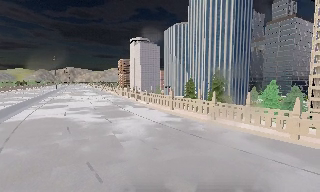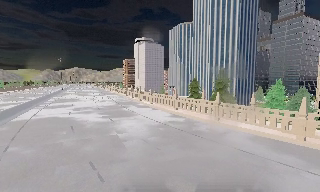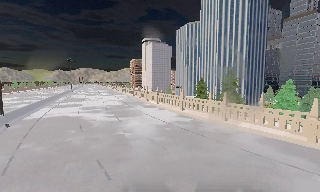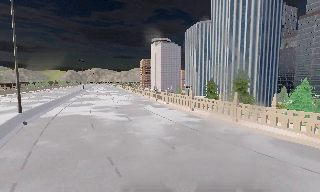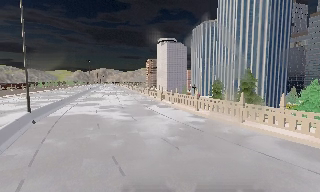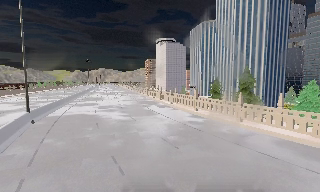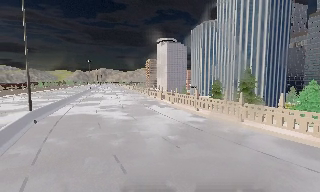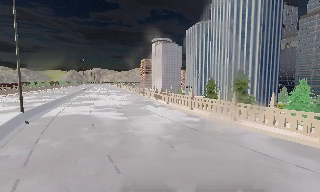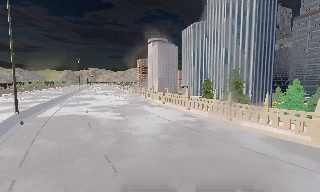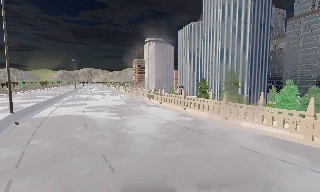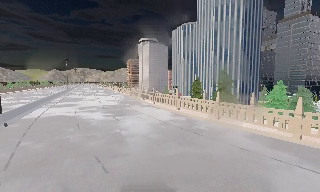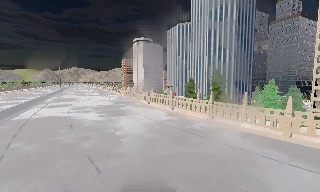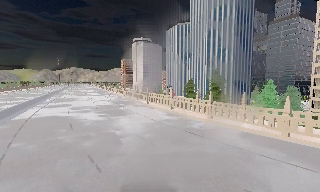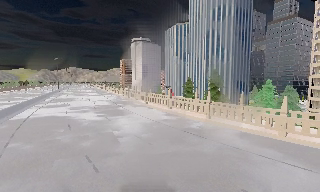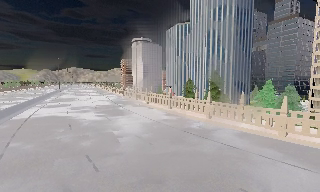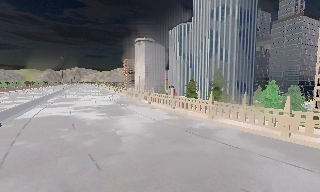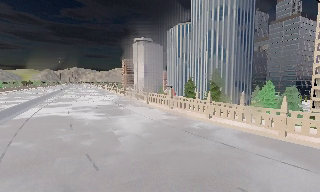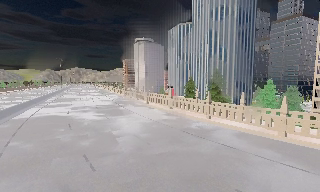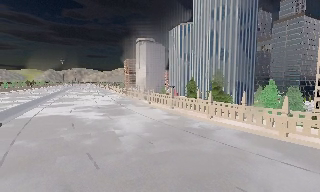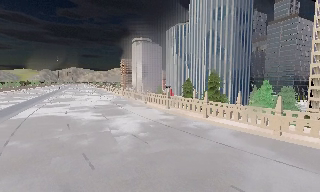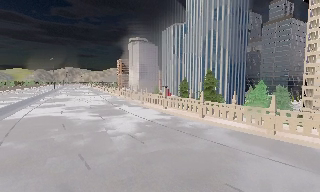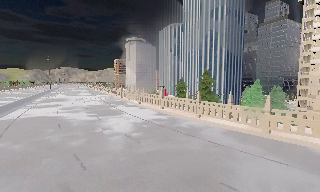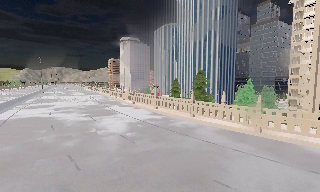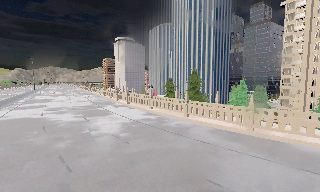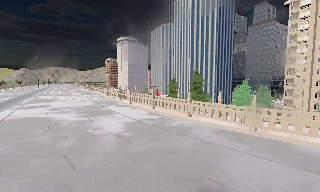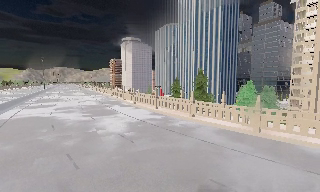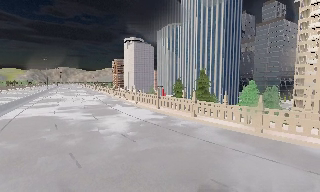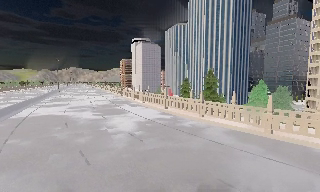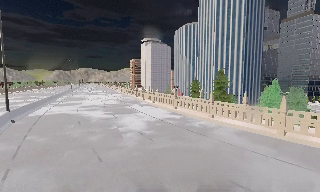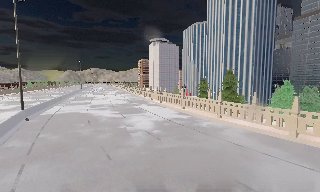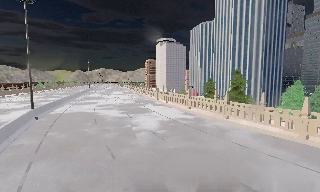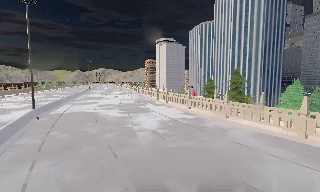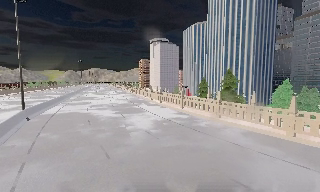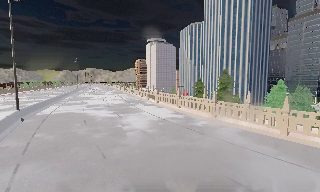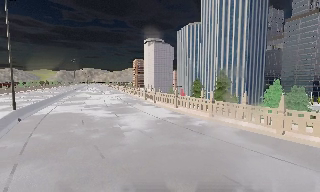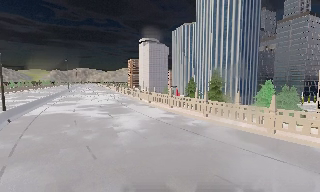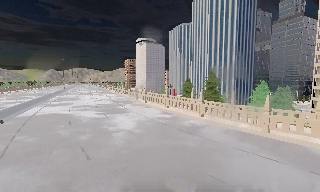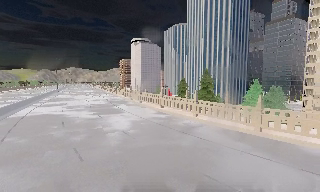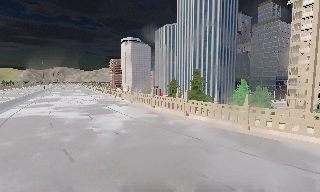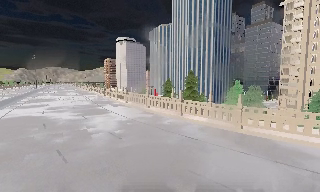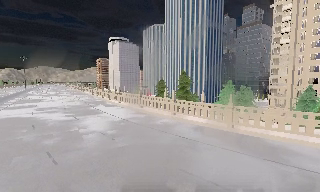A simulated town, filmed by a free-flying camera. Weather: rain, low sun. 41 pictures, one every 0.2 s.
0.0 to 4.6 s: The camera travels backward and to its right, about 1.5 m, so what stands in front gets smaller.
4.6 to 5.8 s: The camera pans to its left, which is counterclockwise from overhead, by about 10 degrees.
5.8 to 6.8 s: The camera shifts only a little, or ends up much as it began.
6.8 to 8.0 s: The scene slides to the left, as the camera pans about 10 degrees to its right.
The film runs backward here.
